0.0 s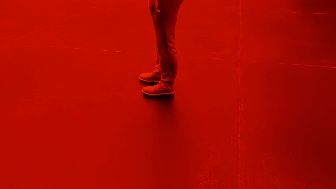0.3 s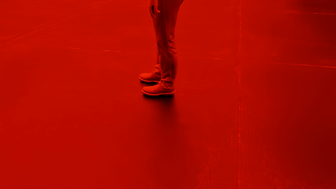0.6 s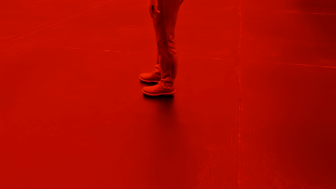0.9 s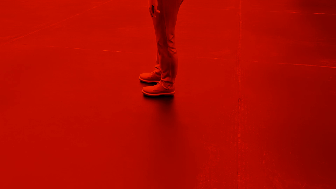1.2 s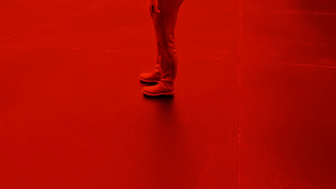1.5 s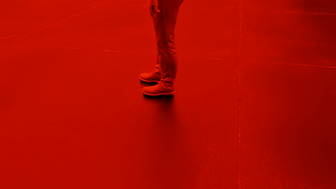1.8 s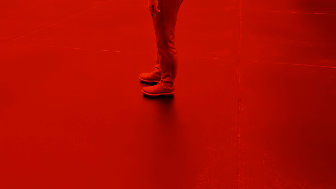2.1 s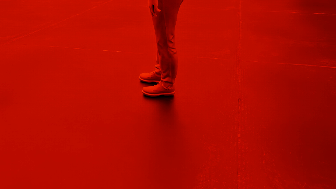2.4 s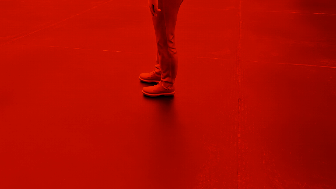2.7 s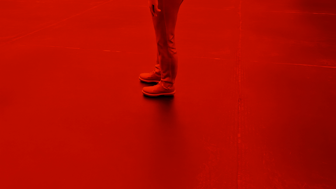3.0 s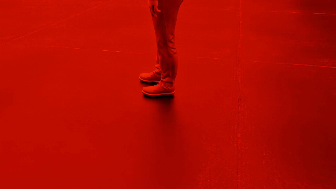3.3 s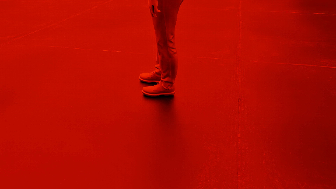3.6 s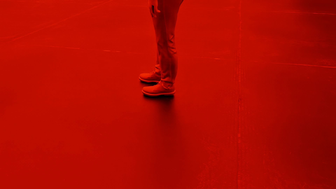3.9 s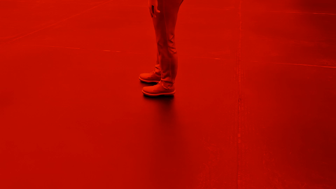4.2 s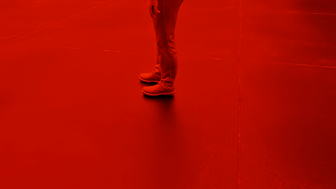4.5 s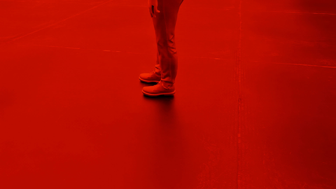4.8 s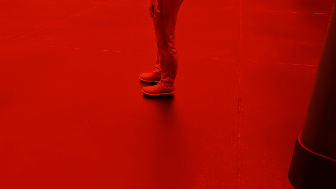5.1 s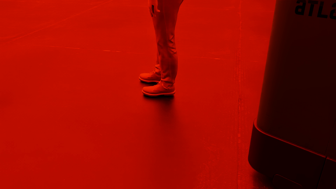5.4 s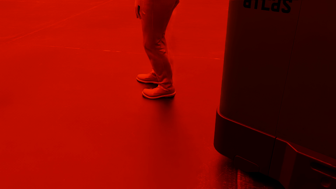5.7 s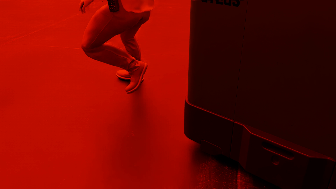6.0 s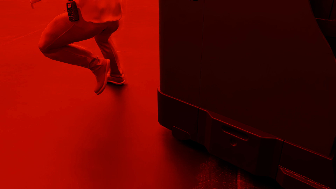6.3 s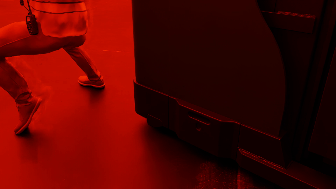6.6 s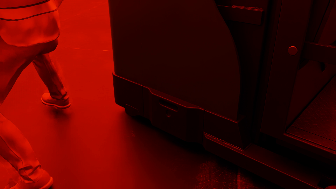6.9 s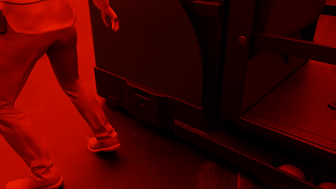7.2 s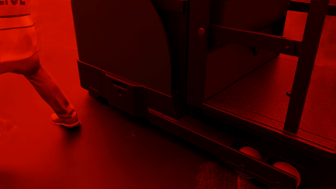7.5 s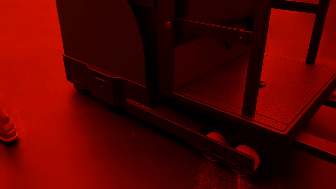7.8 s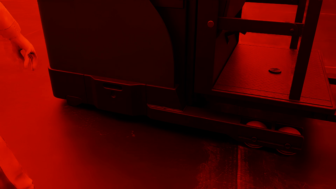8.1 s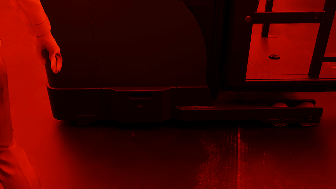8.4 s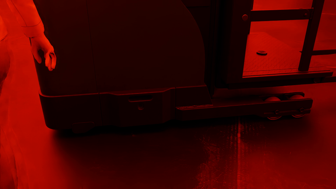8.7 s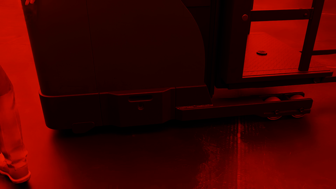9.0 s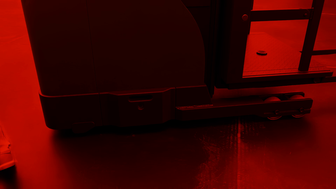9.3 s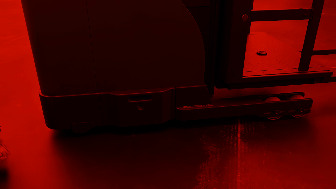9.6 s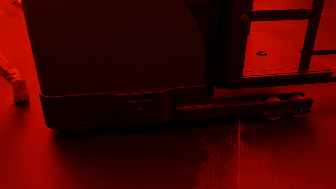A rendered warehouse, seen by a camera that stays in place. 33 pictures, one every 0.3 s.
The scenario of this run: Near miss between a forklift and a person.
